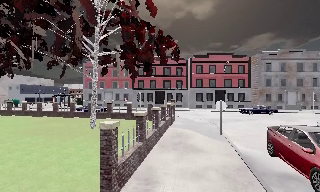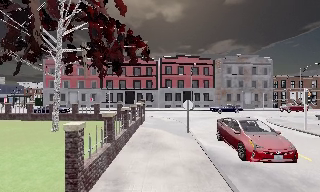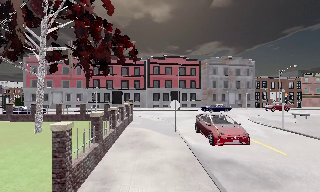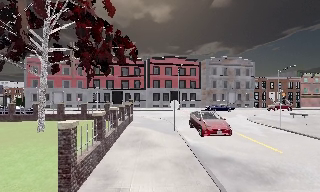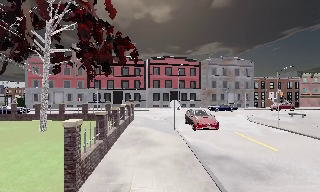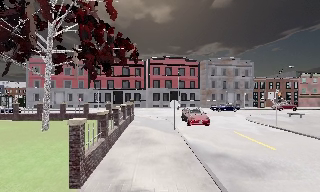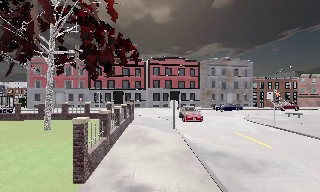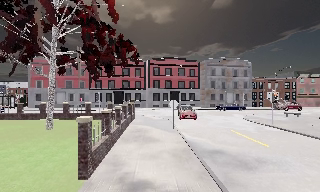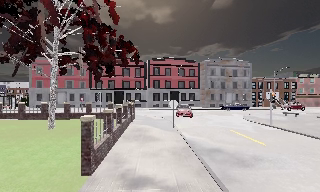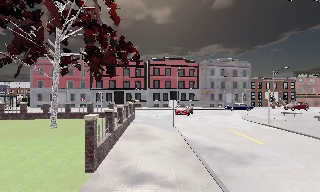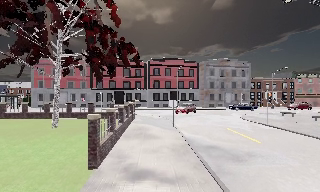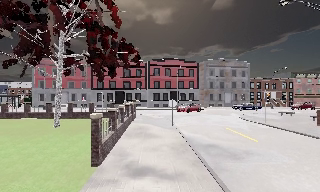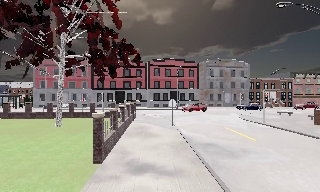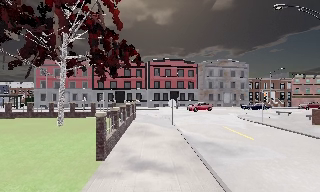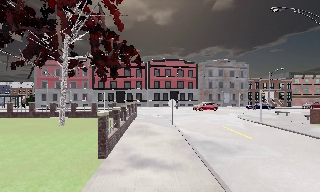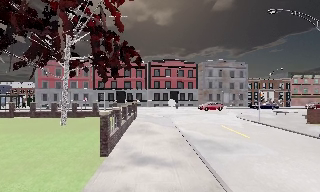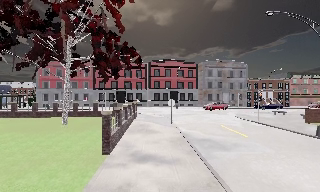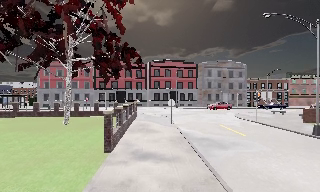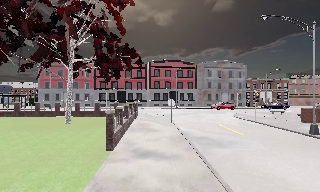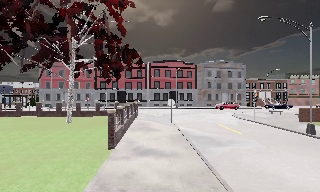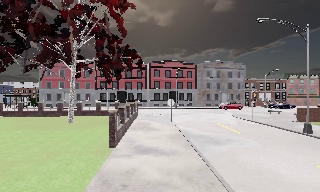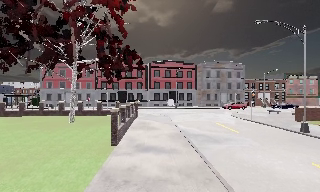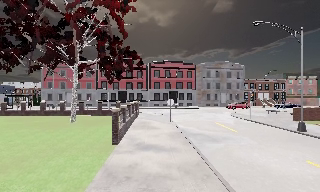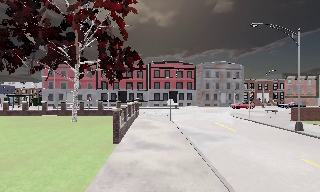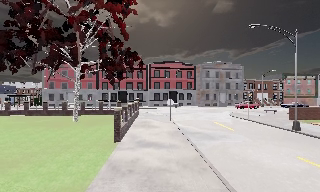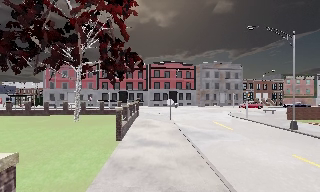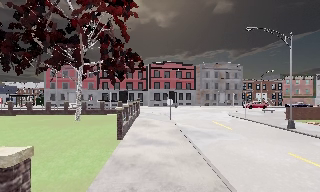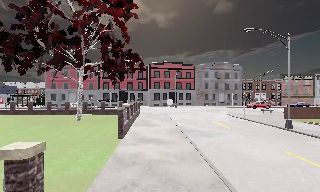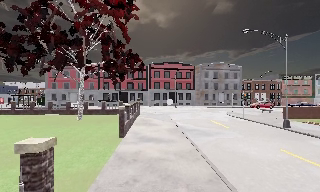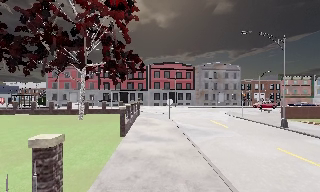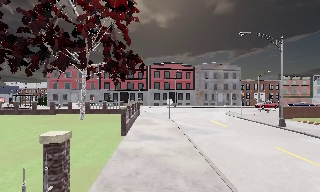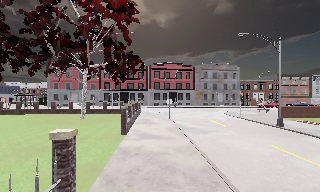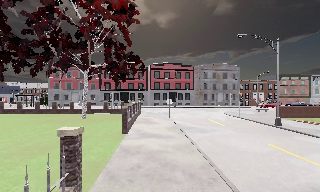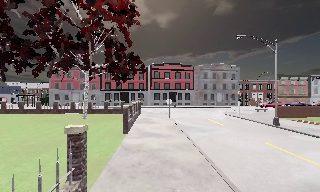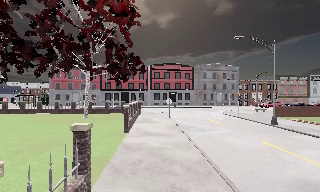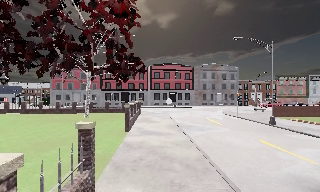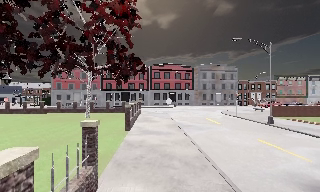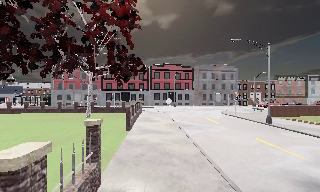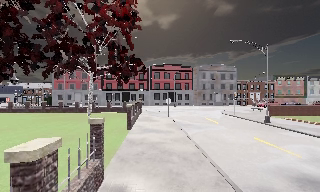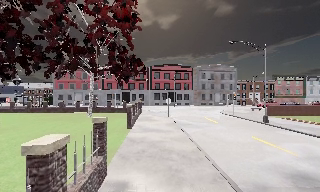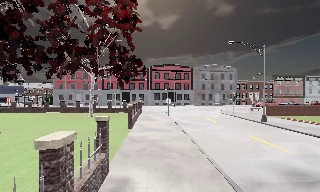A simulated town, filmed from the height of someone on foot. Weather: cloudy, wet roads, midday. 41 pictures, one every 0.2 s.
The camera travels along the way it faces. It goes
backward.
0.0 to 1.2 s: The camera pans to its right, which is clockwise from overhead, by about 15 degrees. It travels backward, about 1 m, so what stands in front gets smaller.
1.2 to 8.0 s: The camera travels backward, about 8 m, so what stands in front gets smaller.
The film runs backward here.
